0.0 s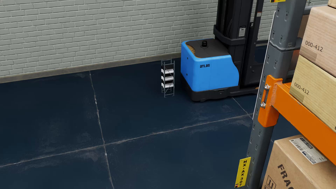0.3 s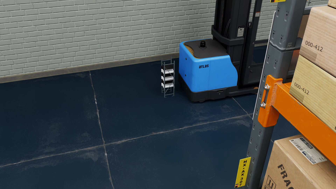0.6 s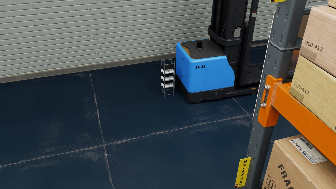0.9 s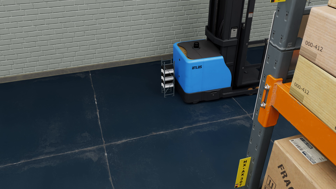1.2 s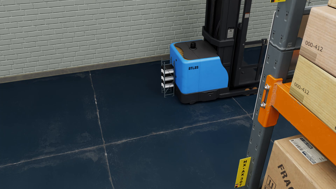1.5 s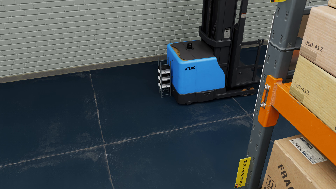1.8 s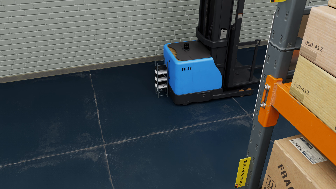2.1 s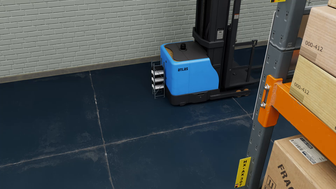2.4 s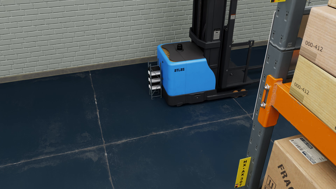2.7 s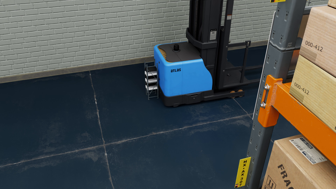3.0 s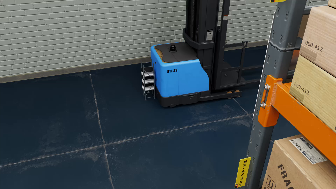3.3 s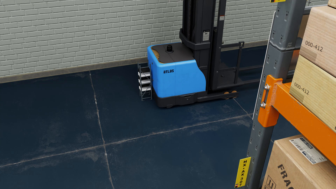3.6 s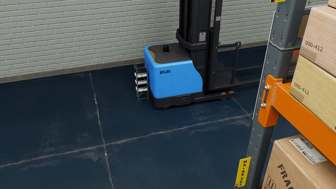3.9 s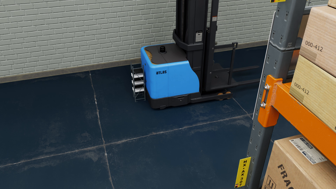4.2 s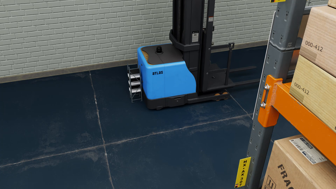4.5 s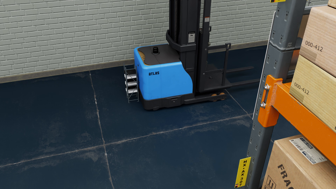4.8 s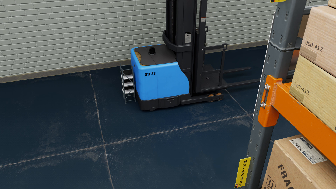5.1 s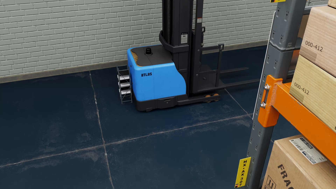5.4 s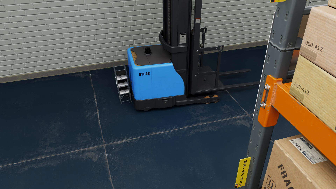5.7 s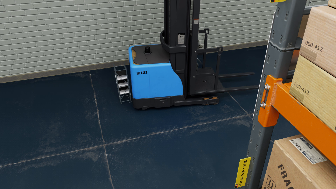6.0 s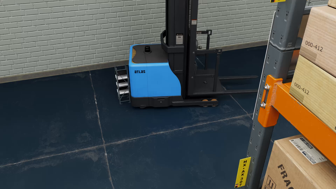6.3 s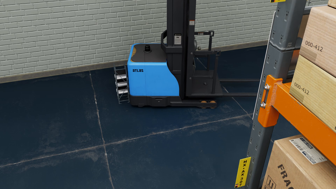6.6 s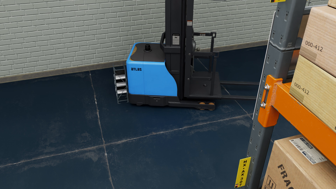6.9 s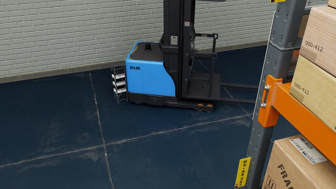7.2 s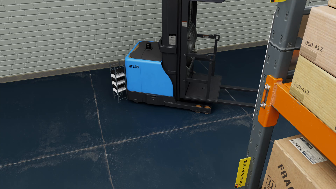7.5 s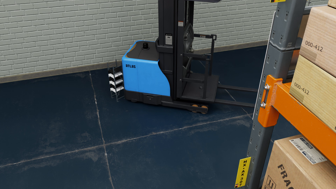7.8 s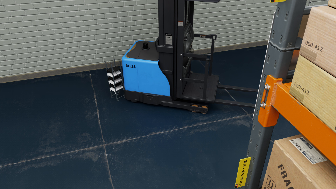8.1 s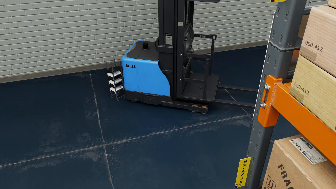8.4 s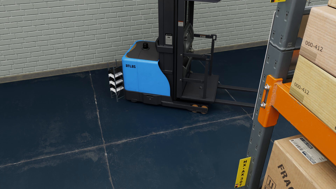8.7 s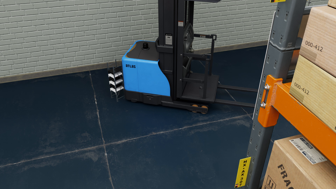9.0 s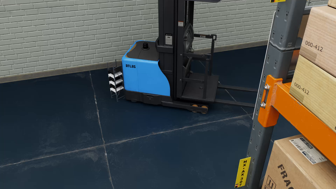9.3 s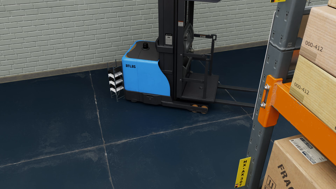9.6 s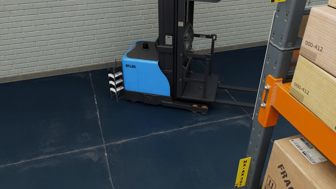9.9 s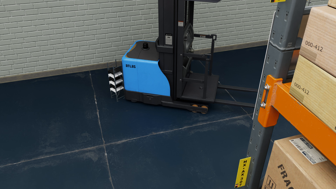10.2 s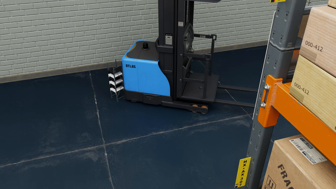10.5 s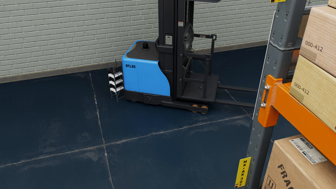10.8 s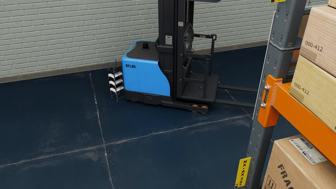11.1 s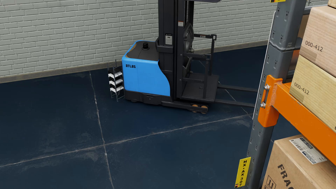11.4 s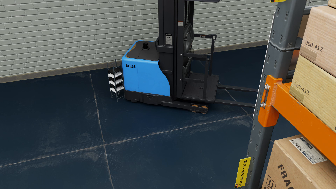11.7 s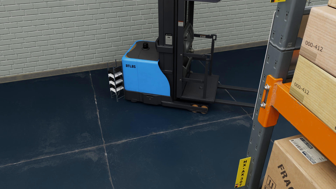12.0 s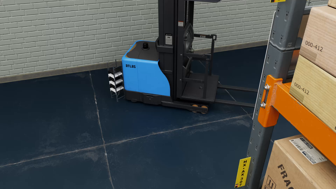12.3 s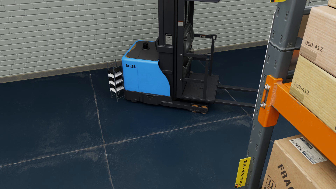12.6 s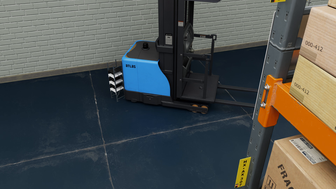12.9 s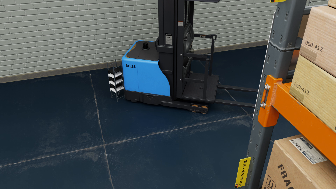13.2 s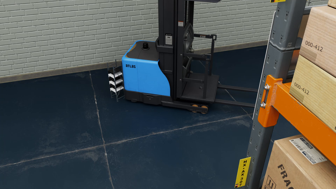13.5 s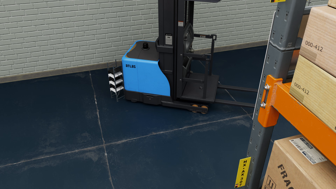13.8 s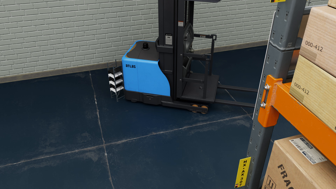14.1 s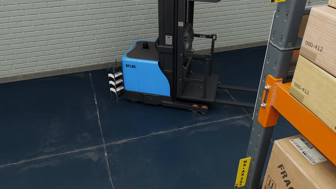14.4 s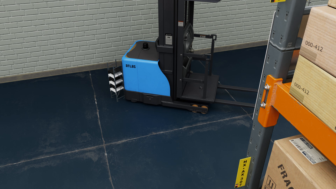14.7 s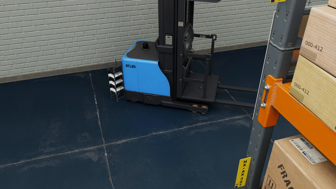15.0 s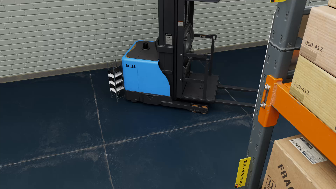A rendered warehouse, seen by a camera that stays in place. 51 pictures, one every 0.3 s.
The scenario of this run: A forklift runs into an object in its way.
